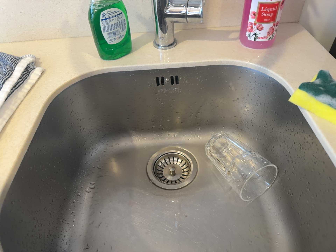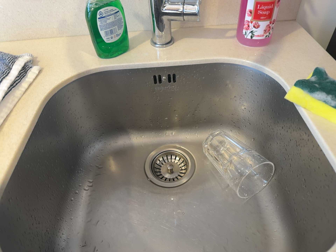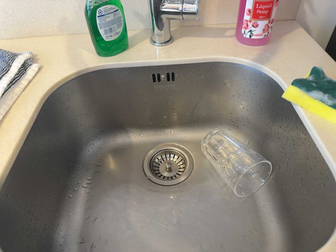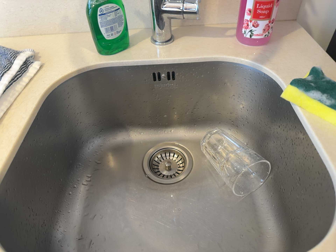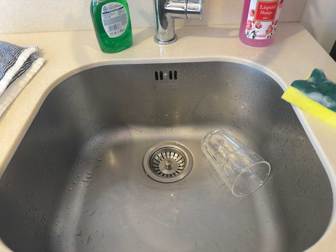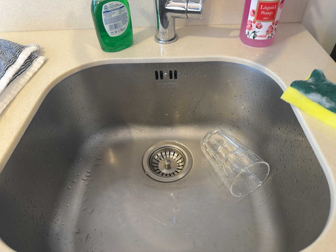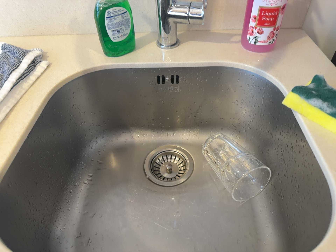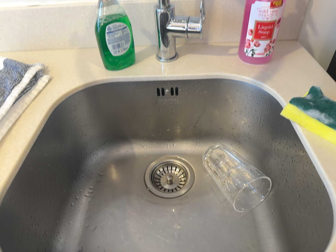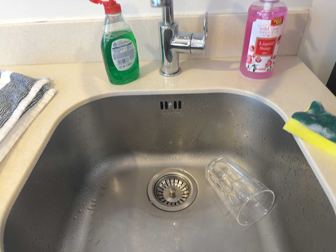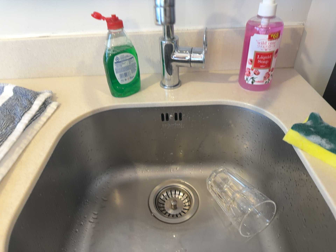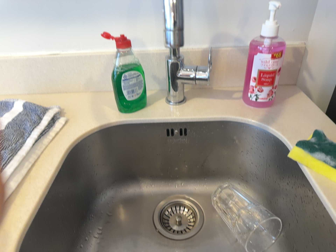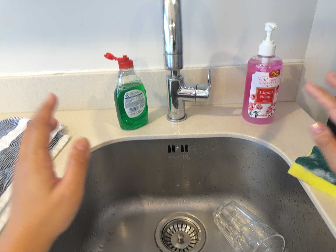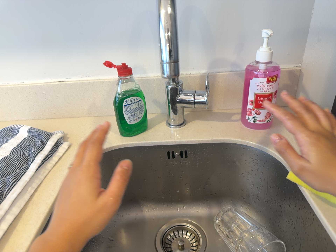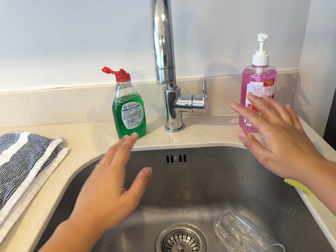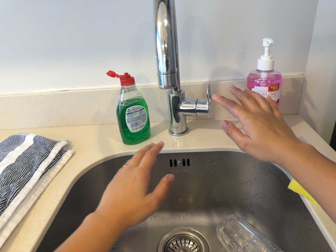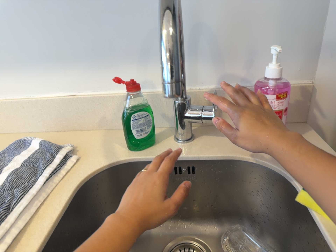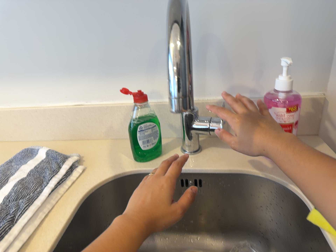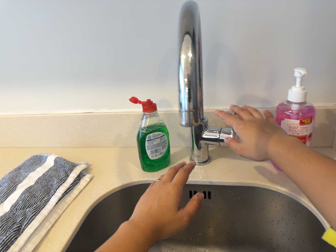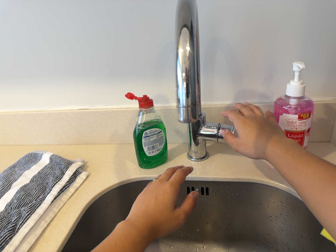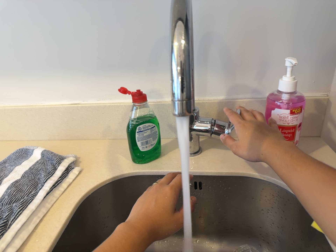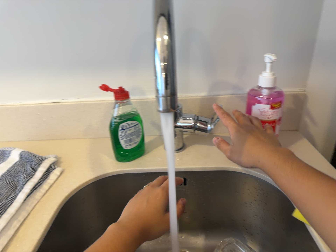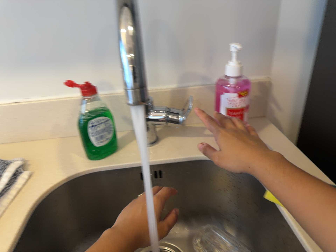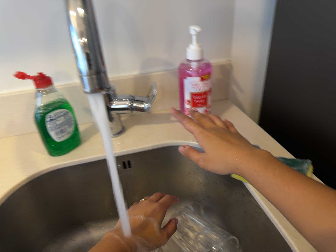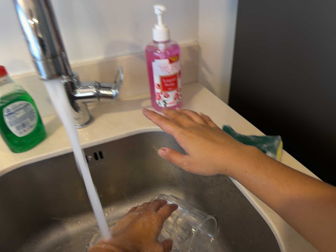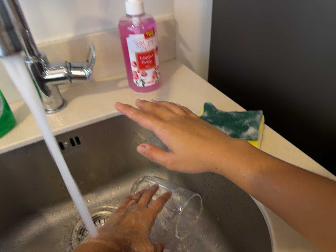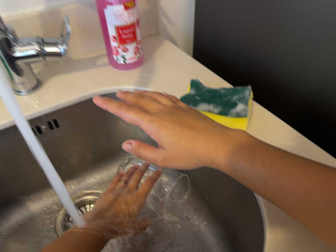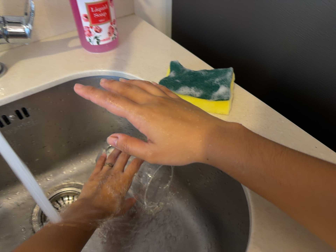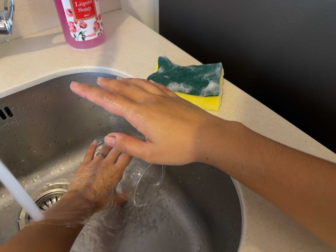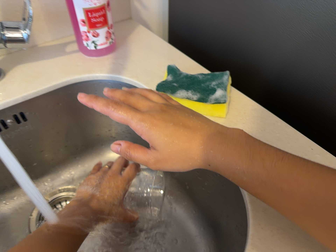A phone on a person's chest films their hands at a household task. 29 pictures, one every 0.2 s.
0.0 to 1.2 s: The camera shifts only a little, or ends up much as it began.
1.2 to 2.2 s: The camera's aim tips toward the top of its view by about 15 degrees, and the scene shifts downward.
2.2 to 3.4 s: The camera shifts only a little, or ends up much as it began.
3.4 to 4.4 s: The scene slides to the left, as the camera pans about 20 degrees to its right. It rolls about its line of sight by about 10 degrees, and the scene rotates counterclockwise.
4.4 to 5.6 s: The camera pans to its right by about 20 degrees. It travels forward, about 6 cm, so what stands in front looms larger. Its aim tips toward the bottom of its view by about 15 degrees, and the scene shifts upward. It rolls about its line of sight by about 10 degrees, and the scene rotates counterclockwise.
The film runs forward here.
